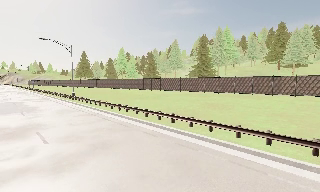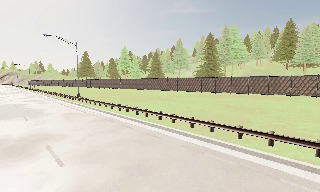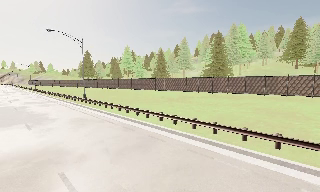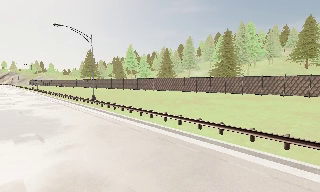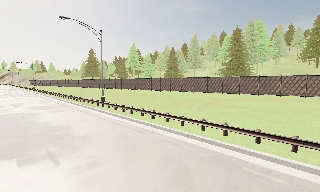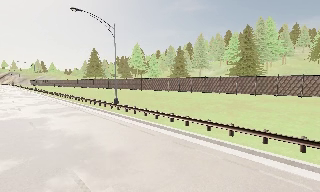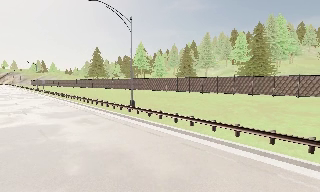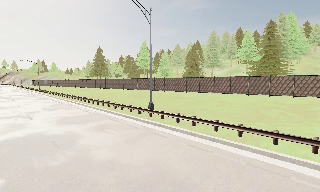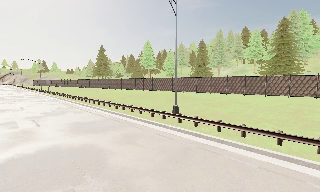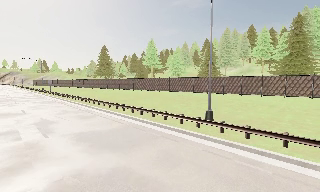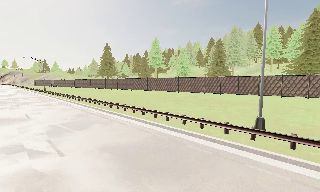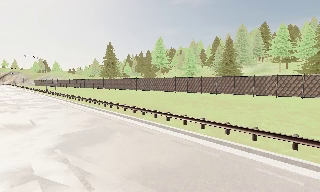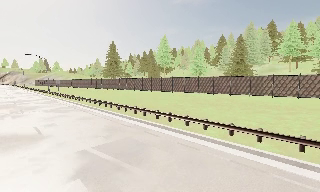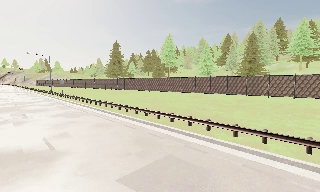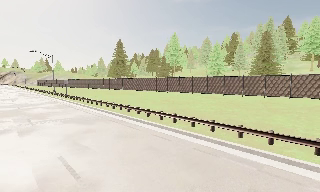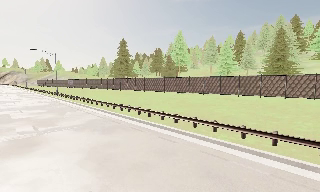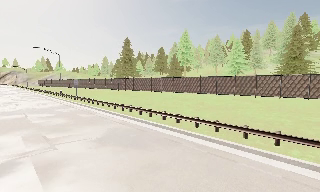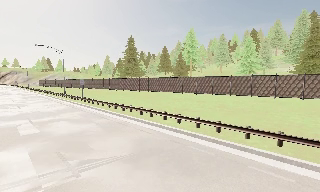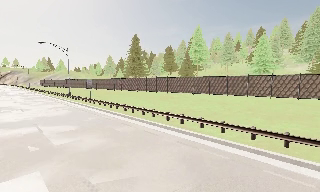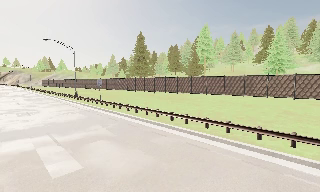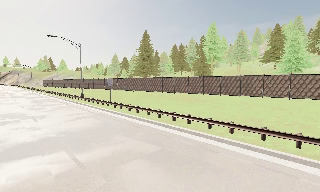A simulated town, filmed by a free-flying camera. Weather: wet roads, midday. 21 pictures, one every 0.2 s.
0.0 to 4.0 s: The camera travels to its left and forward, about 45 m, so close, fixed things drift to the right.
The film runs forward here.
